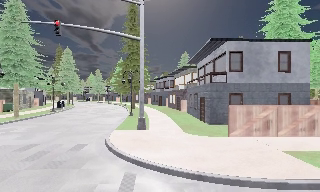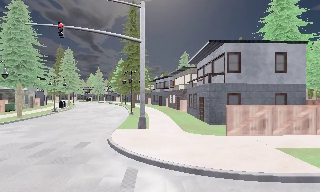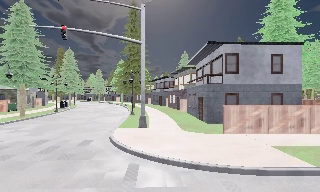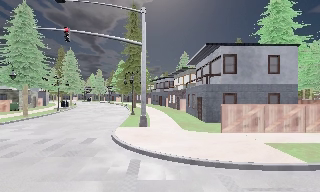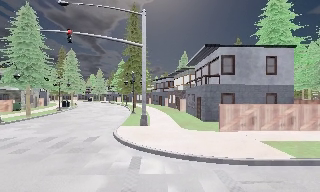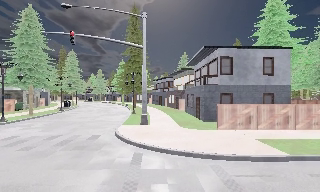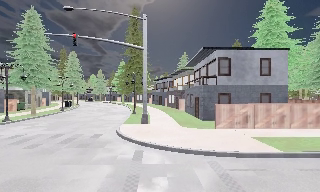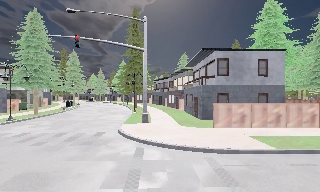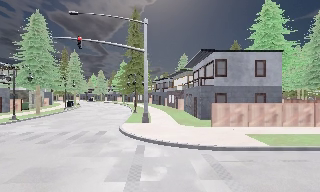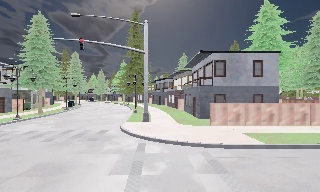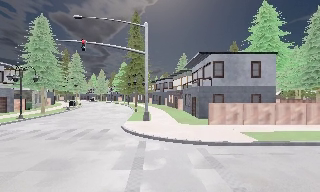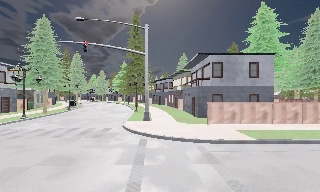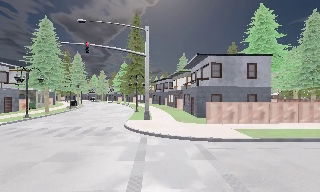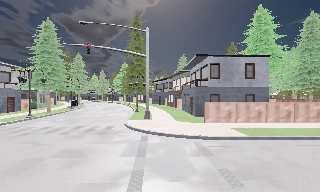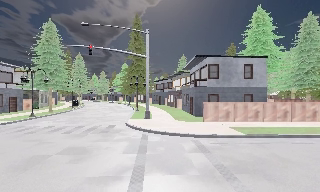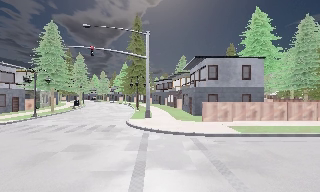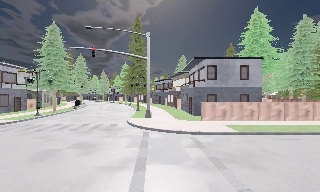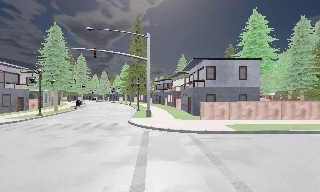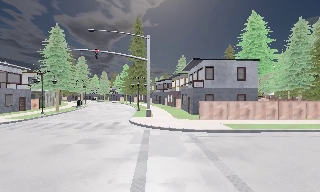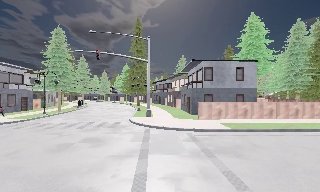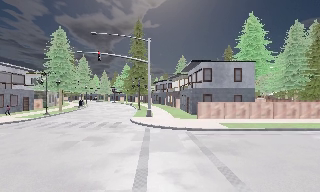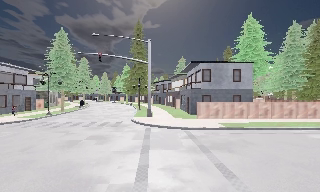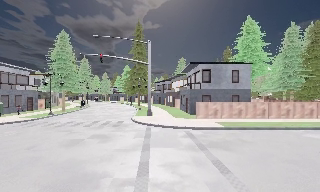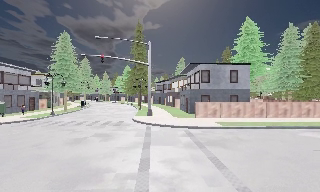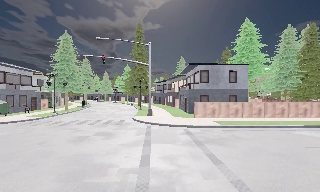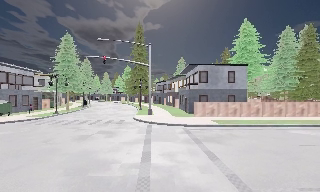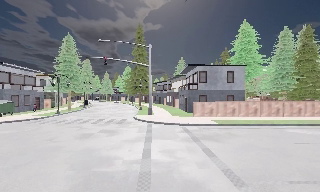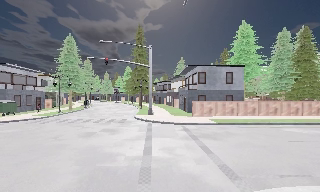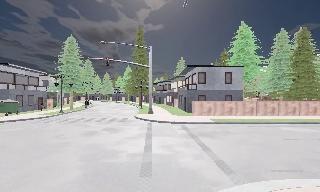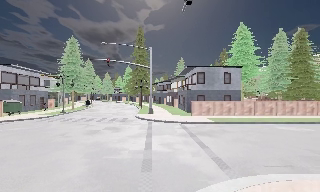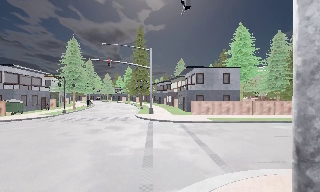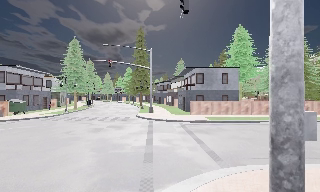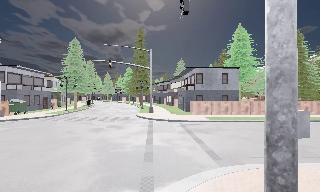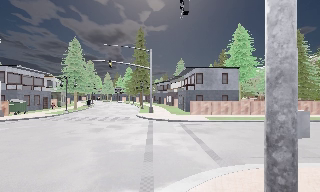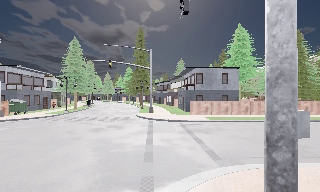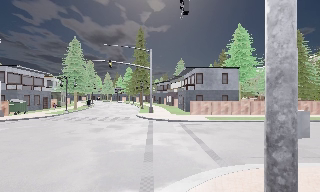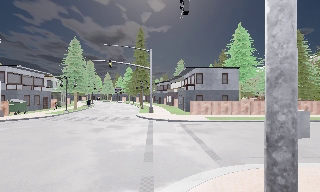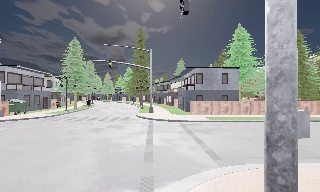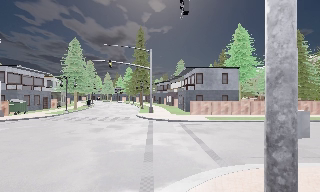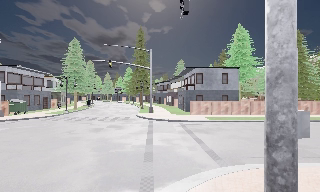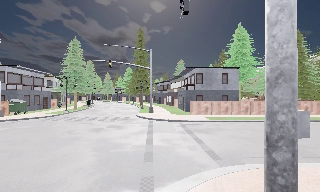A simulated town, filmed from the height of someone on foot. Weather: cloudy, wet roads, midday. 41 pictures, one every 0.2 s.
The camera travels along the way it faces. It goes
backward.
0.0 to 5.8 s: The camera travels backward, about 9 m, so what stands in front gets smaller.
5.8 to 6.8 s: The camera travels backward, about 0.5 m, so what stands in front gets smaller. It loses speed.
6.8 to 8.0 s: The camera keeps its place and its aim.
The film runs backward here.
